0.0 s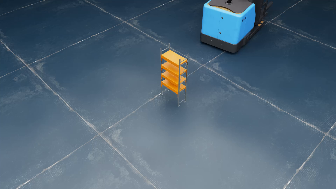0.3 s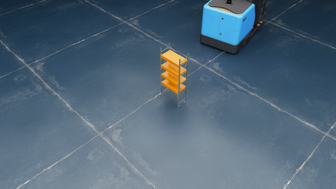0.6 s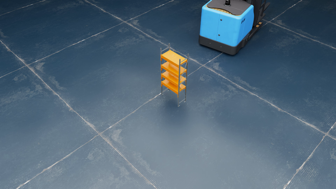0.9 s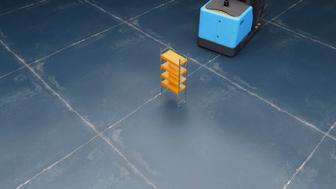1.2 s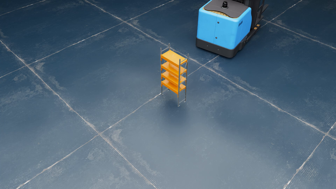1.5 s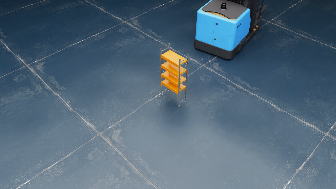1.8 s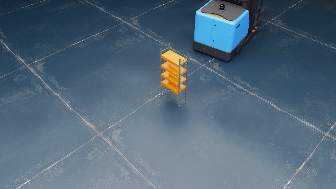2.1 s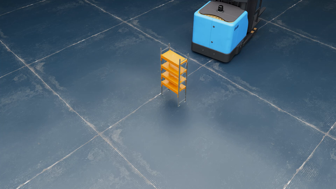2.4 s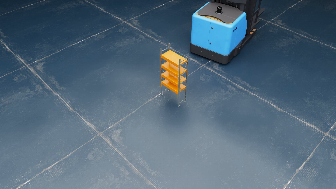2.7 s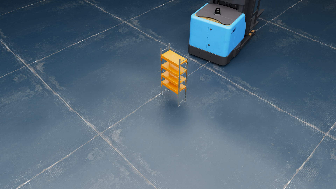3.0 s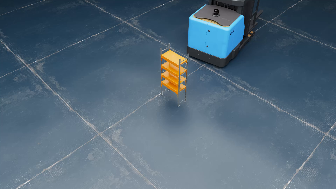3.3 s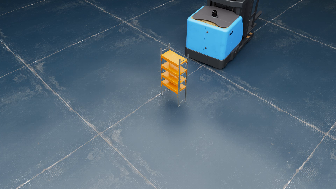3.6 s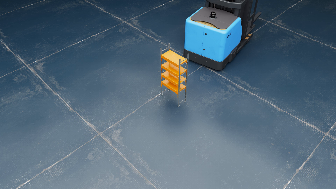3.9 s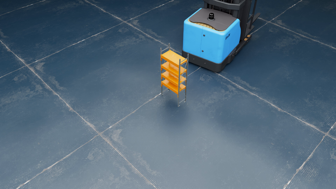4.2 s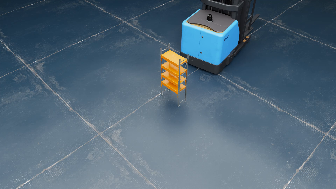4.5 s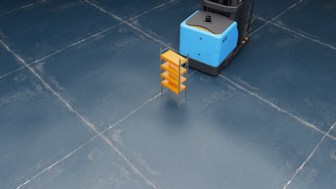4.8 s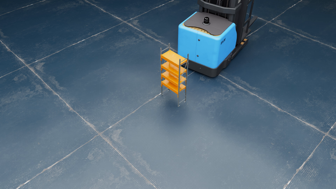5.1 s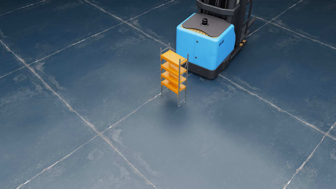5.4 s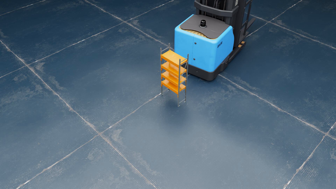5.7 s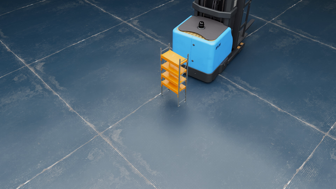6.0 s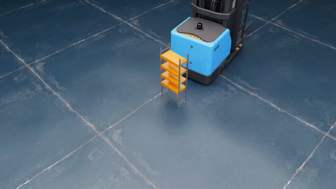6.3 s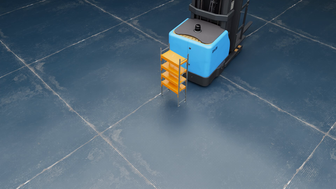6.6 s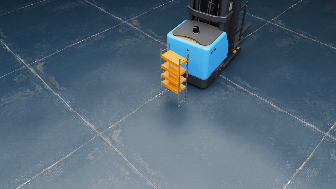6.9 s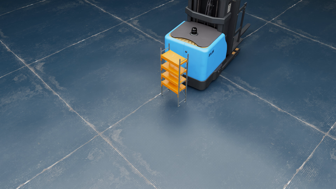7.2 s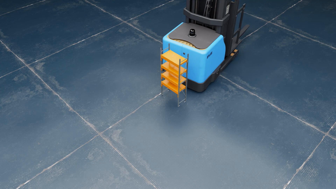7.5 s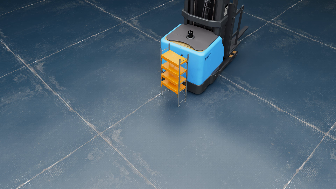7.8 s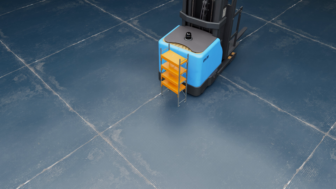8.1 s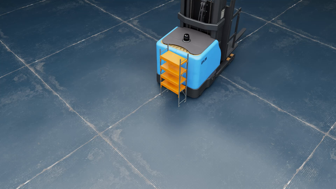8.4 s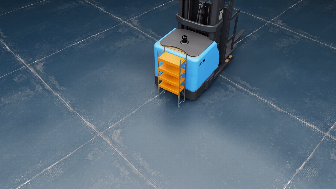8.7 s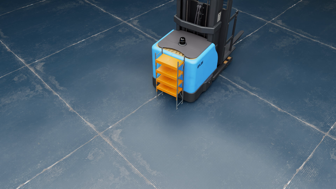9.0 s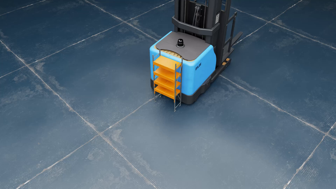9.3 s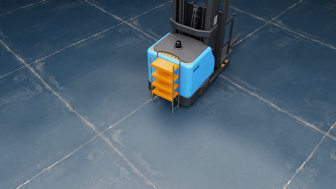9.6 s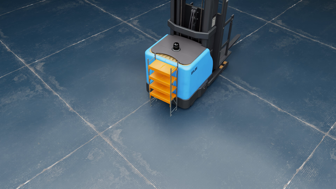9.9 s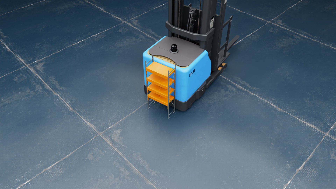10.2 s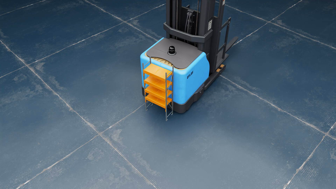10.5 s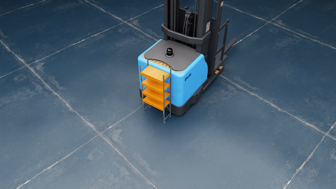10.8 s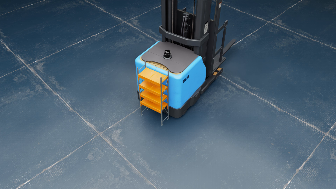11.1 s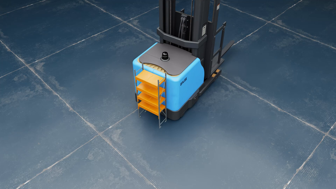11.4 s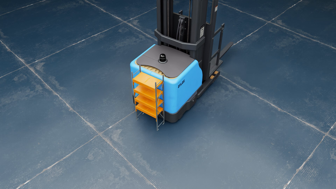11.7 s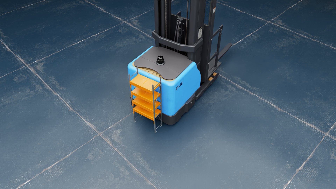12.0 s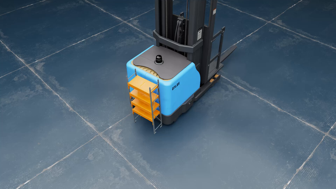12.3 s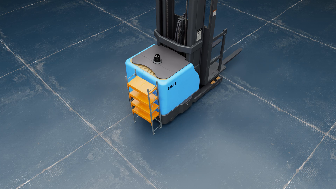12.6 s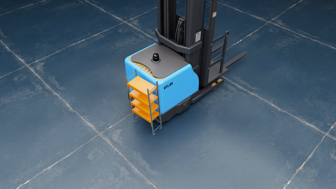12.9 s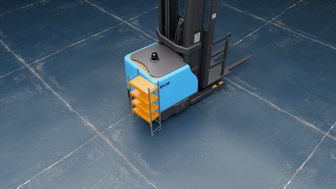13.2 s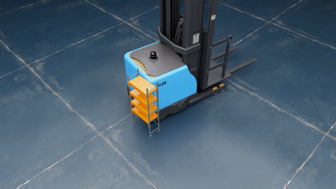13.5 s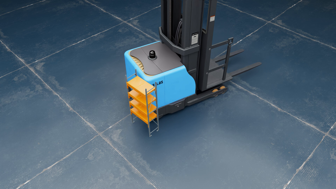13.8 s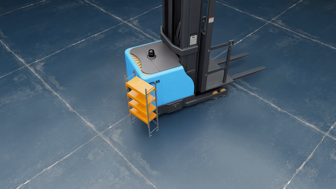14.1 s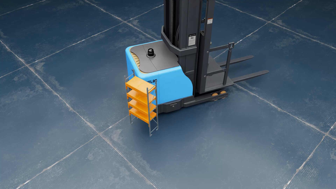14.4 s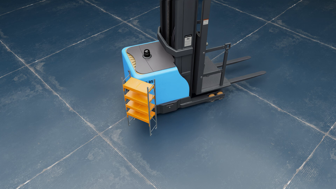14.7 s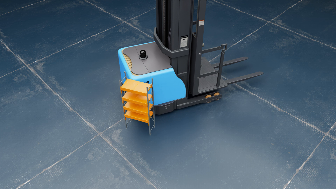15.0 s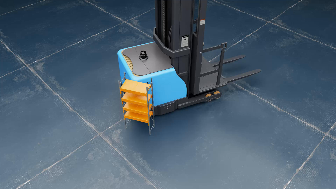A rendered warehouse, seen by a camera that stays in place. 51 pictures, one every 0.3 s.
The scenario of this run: A forklift runs into an object in its way.
